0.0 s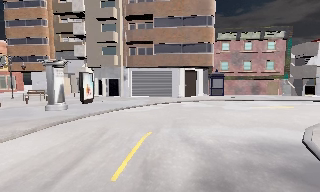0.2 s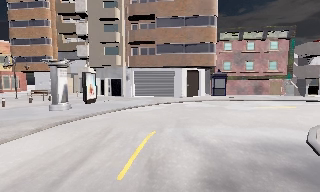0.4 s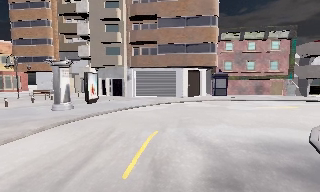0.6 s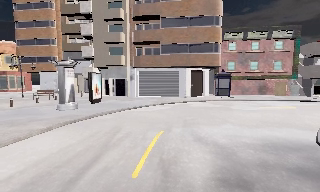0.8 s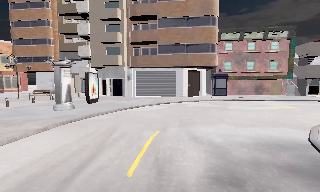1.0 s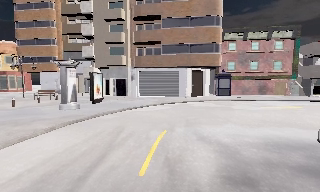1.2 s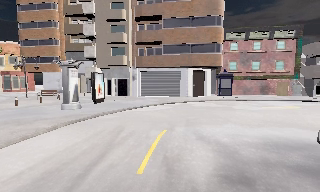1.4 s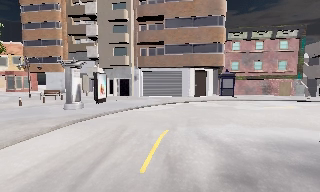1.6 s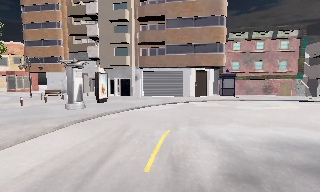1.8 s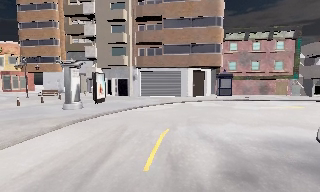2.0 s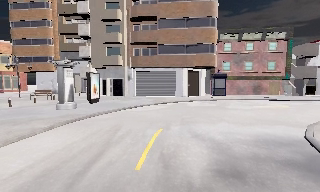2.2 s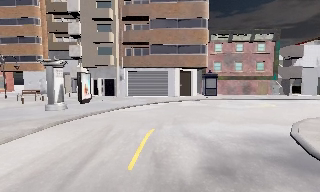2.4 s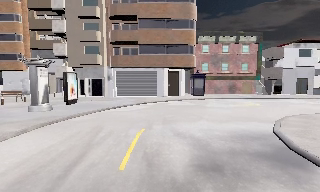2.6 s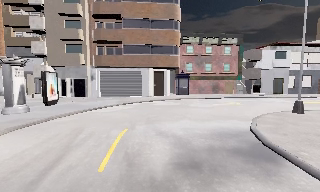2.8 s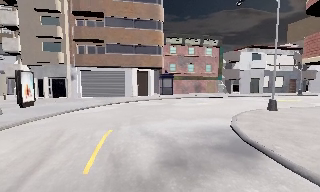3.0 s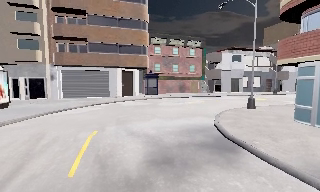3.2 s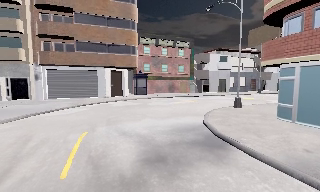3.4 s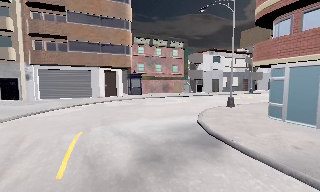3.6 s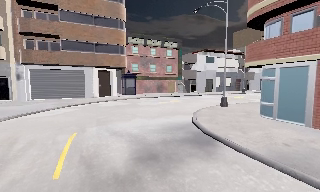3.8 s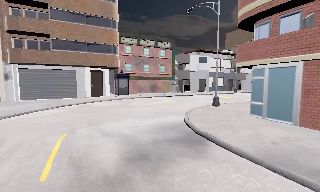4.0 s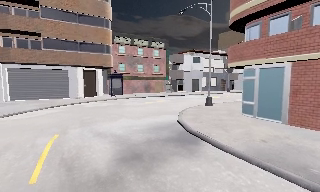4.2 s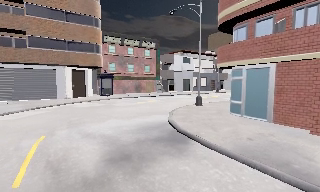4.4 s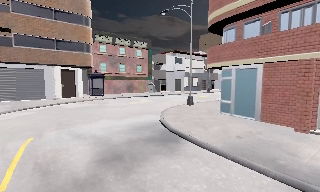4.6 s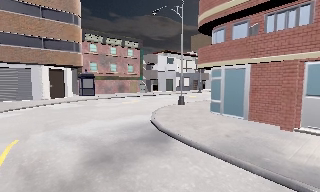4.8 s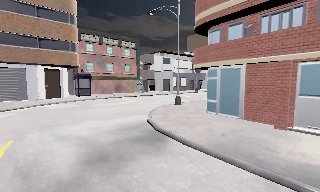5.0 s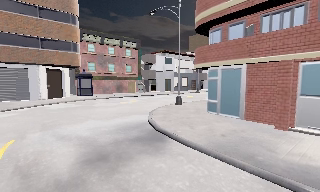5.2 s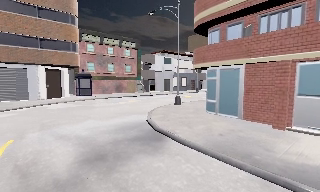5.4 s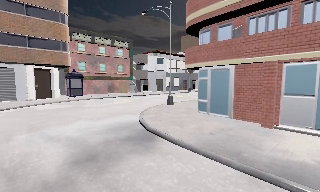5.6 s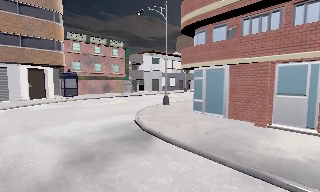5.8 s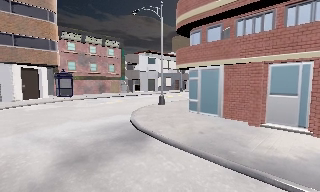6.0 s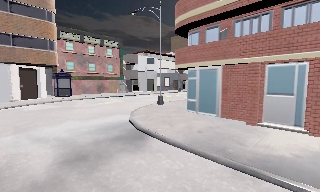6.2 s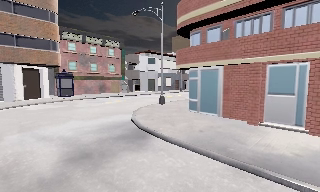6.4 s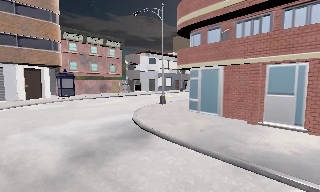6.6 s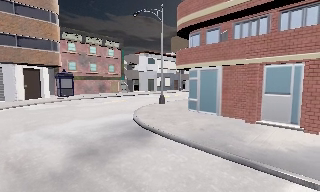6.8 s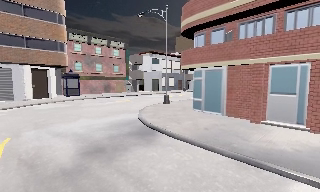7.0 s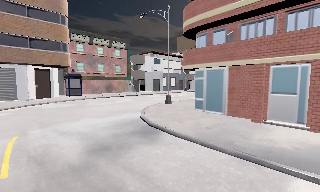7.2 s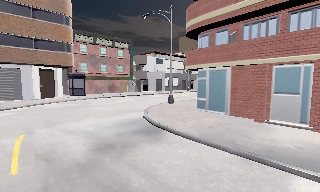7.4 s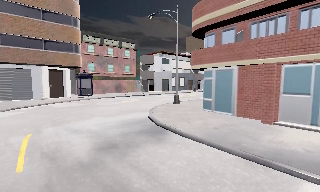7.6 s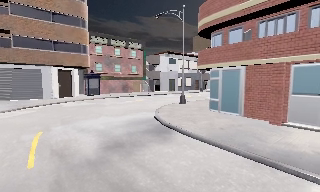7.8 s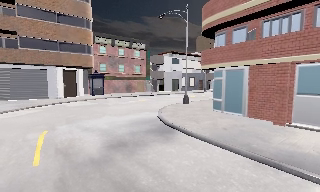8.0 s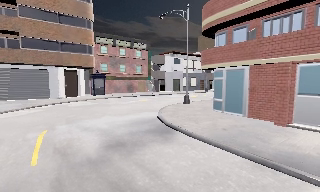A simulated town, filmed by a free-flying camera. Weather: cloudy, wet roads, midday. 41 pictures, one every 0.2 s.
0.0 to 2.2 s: The camera shifts only a little, or ends up much as it began.
2.2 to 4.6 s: The camera pans to its right, which is clockwise from overhead, by about 40 degrees.
4.6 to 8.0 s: The camera travels backward, about 1 m, so what stands in front gets smaller.
The film runs backward here.
